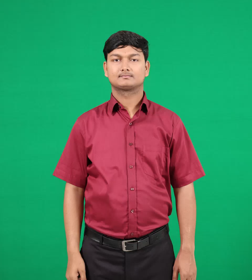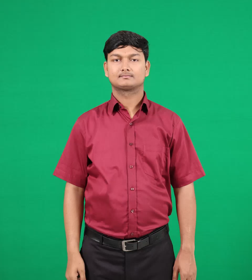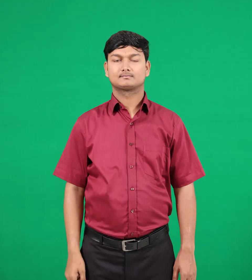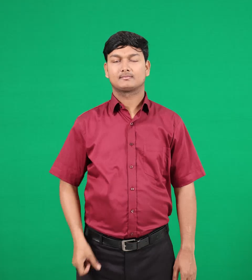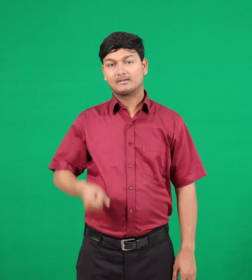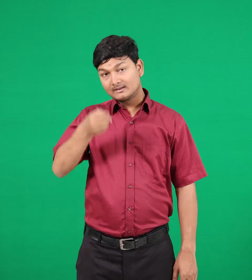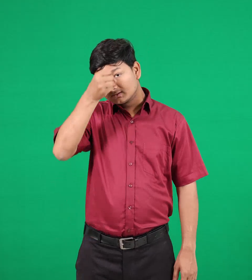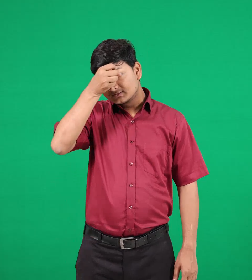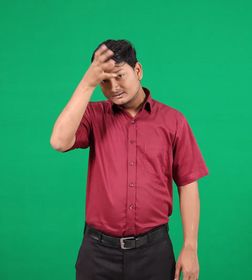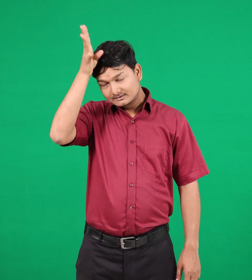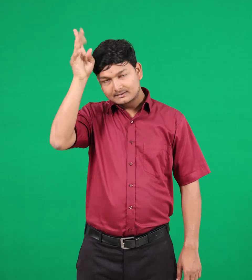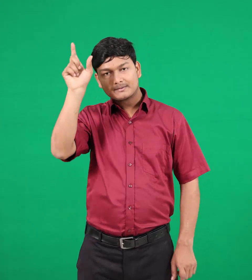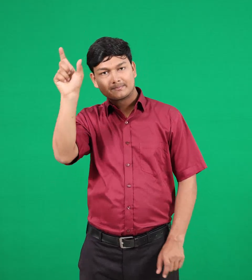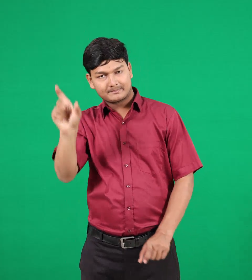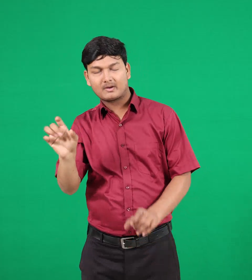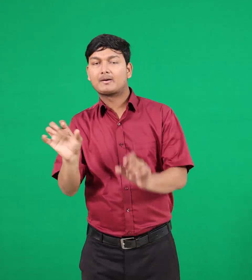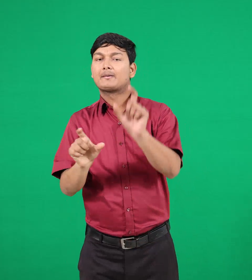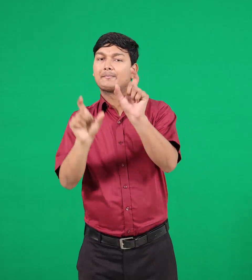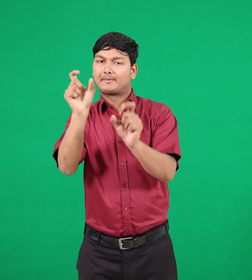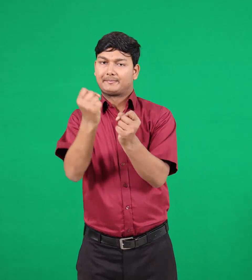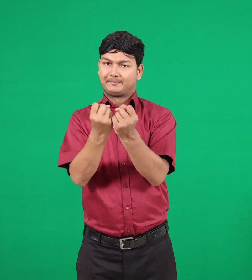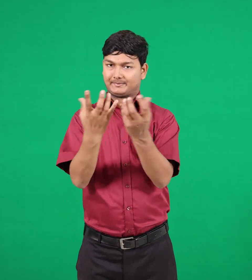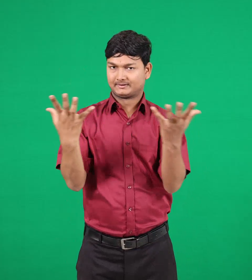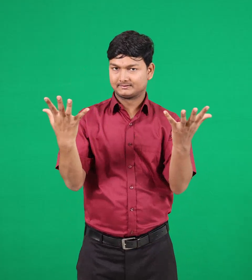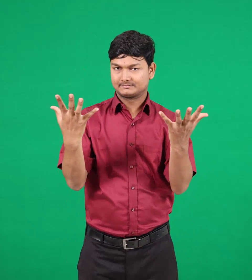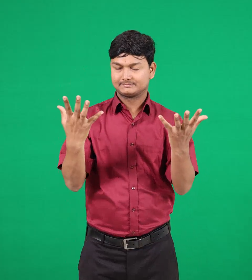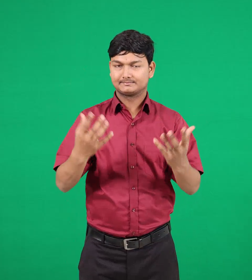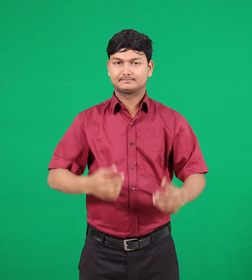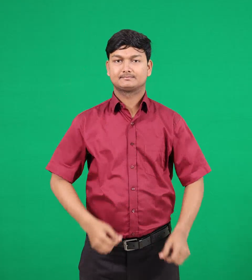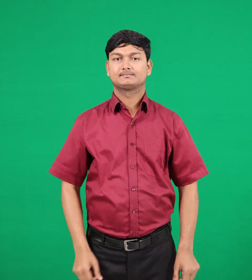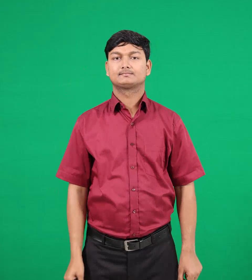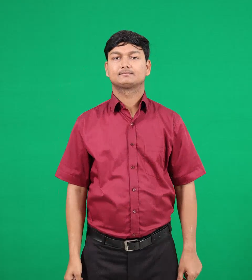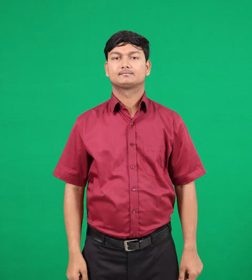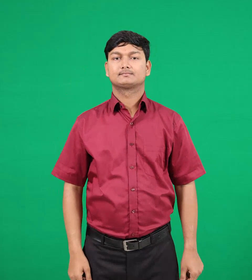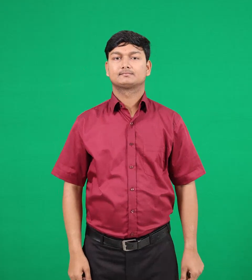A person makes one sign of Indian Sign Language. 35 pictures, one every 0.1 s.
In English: romans
